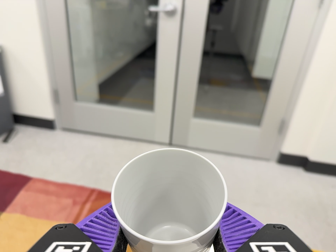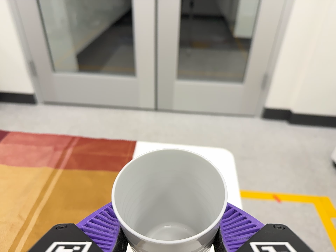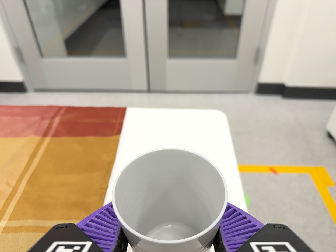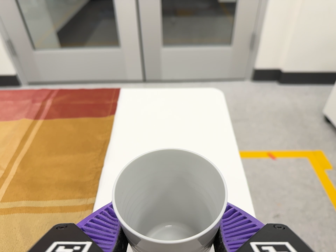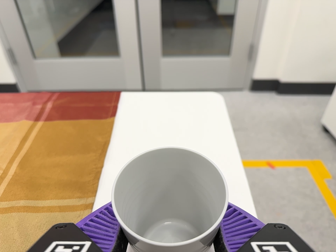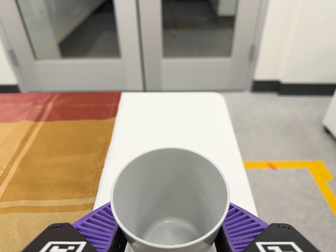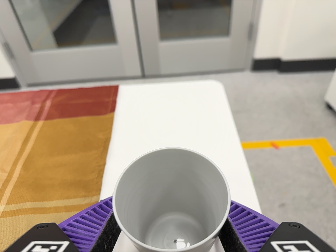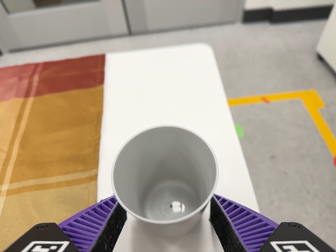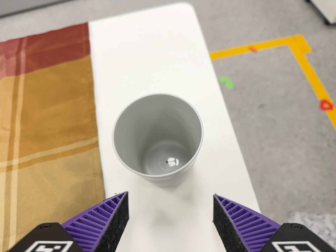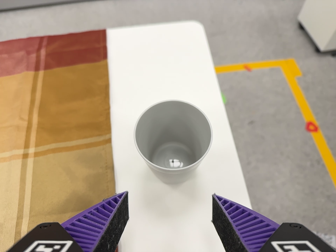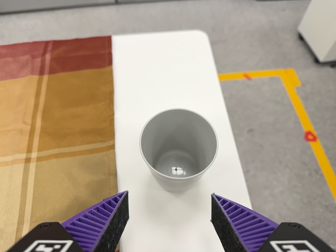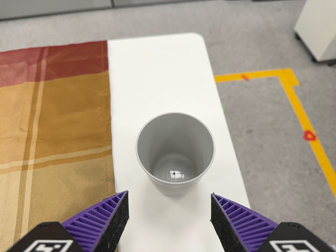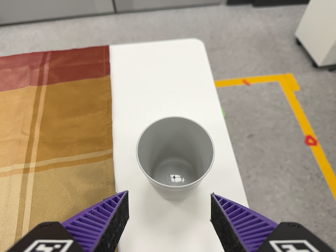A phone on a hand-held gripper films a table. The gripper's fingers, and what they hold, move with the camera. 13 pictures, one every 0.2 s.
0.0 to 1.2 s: The camera travels toward the bottom of its view, about 12 cm, so close, fixed things drift upward. Its aim tips toward the bottom of its view by about 15 degrees, and the scene shifts upward. It rolls about its line of sight by about 15 degrees, and the scene rotates counterclockwise.
1.2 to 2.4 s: The camera travels backward, about 7 cm, so what stands in front gets smaller. Its aim tips toward the bottom of its view by about 15 degrees, and the scene shifts upward.
The film runs forward here.
